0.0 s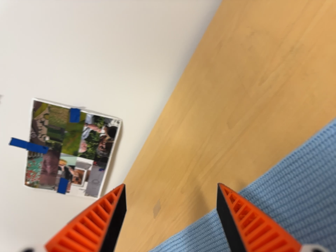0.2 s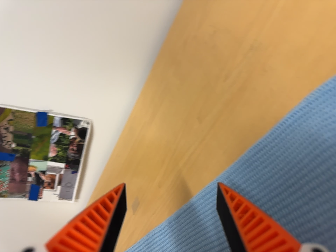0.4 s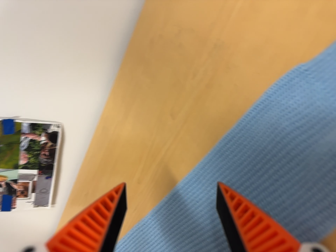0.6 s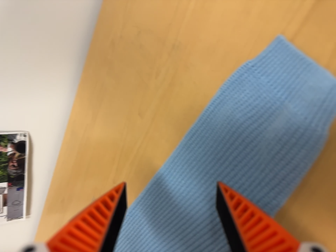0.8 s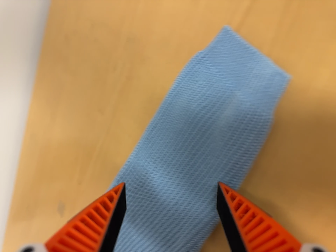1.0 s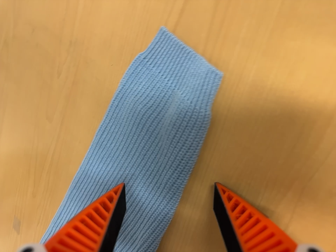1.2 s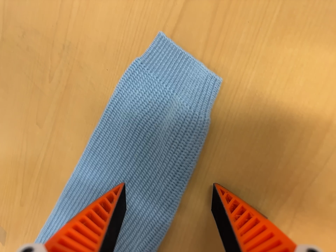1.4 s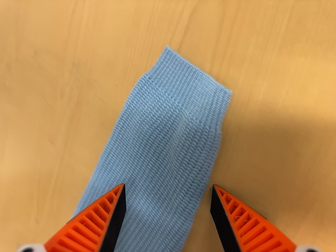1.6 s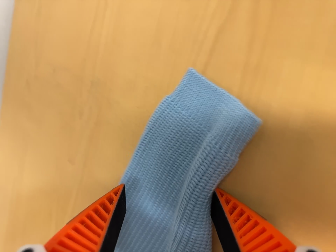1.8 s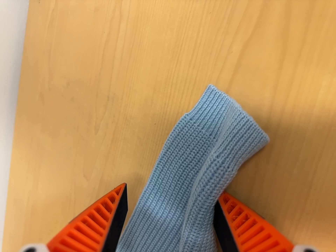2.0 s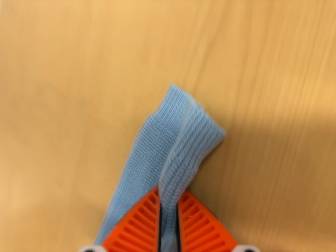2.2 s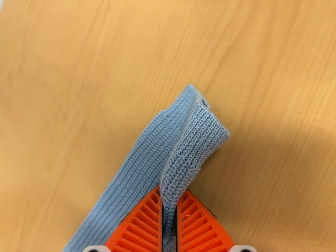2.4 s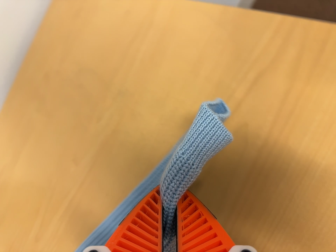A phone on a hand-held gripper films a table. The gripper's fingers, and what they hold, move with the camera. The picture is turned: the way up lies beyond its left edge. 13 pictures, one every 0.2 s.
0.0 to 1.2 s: The camera swings to its right by about 40 degrees, and the scene slides to the left. It travels backward, about 5 cm. It rolls about its line of sight by about 25 degrees, and the scene rotates counterclockwise.
1.2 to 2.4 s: The camera travels to its left, about 5 cm, so close, fixed things drift to the right. Its aim tips toward the top of its view by about 10 degrees, and the scene shifts downward. It rolls about its line of sight by about 10 degrees, and the scene rotates clockwise.
The film runs forward here.
